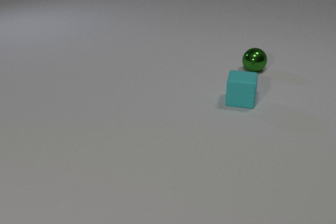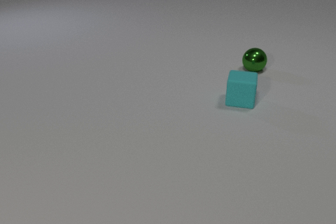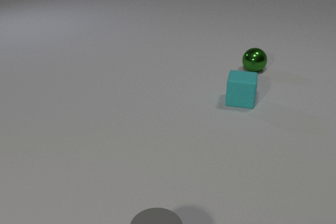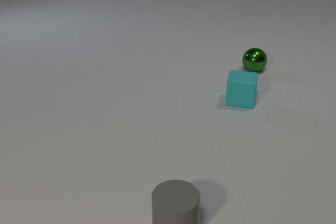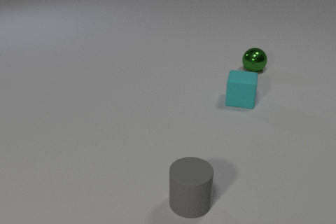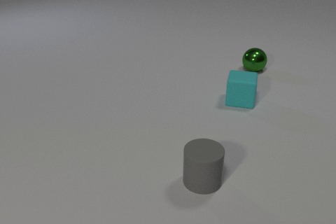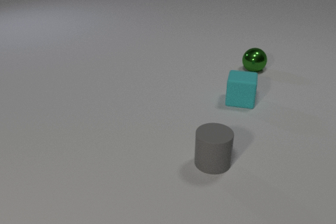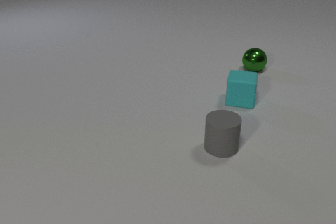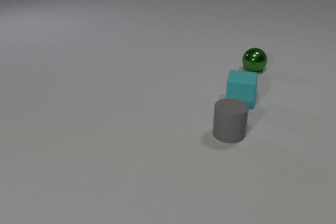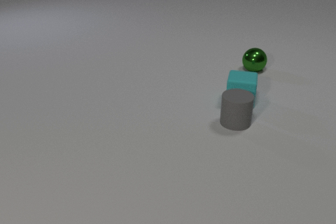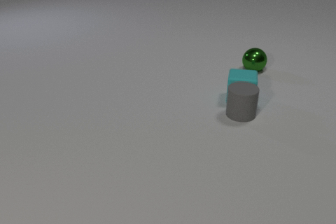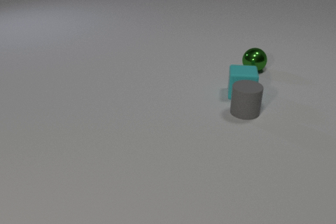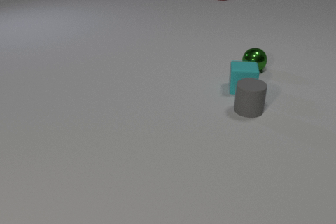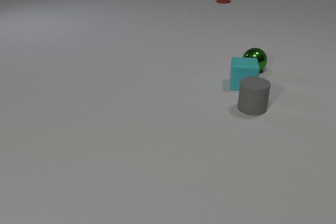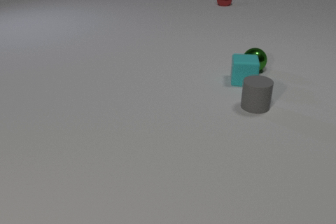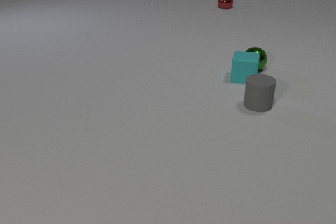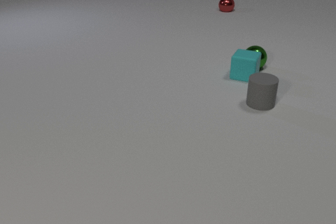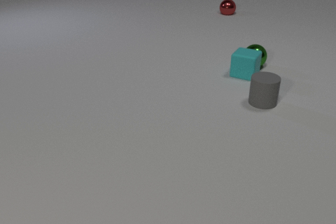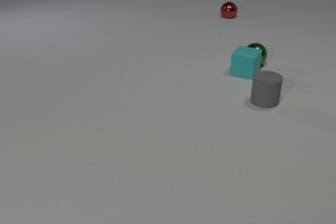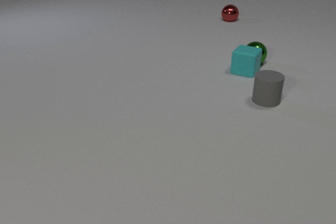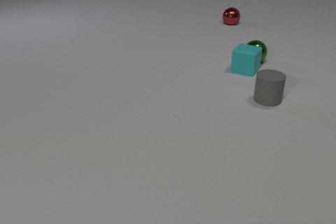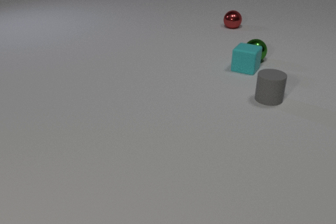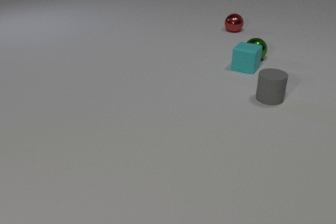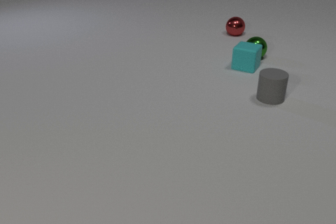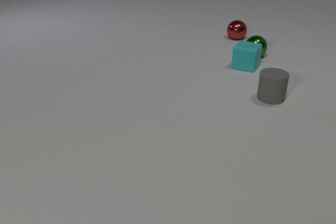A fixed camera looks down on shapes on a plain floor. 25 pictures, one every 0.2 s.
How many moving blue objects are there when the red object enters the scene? 0.
Are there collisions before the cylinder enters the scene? no.
How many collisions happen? 2.
0.0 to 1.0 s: The gray rubber cylinder comes in at the bottom edge, slides away from the camera and to the right.
1.0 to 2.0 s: The gray rubber cylinder slides away from the camera. The gray rubber cylinder and the cyan rubber cube collide.
2.0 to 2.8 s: The gray rubber cylinder slides away from the camera and to the right. The cyan rubber cube slides away from the camera. The red metal sphere comes in at the top edge, rolls toward the camera.
2.8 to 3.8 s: The gray rubber cylinder slides away from the camera and to the right. The cyan rubber cube slides away from the camera, spins so that its near face slides to the left, clockwise seen from above. The green metal sphere rolls away from the camera. The red metal sphere rolls toward the camera. The cyan rubber cube and the green metal sphere collide.
3.8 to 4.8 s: The gray rubber cylinder slides away from the camera. The cyan rubber cube slides away from the camera. The green metal sphere rolls away from the camera. The red metal sphere rolls toward the camera.
